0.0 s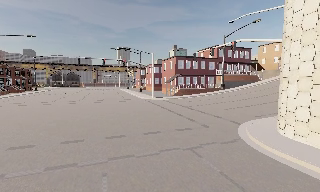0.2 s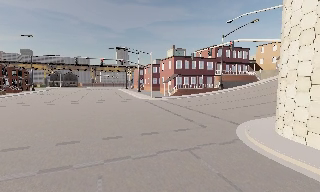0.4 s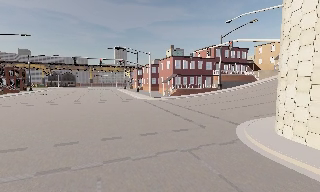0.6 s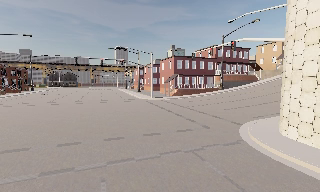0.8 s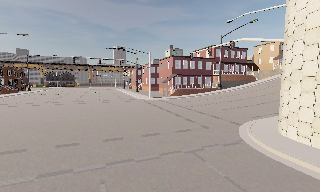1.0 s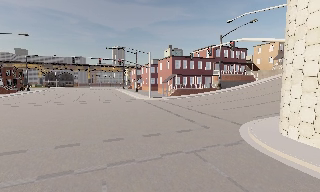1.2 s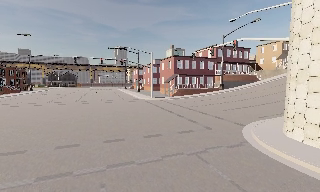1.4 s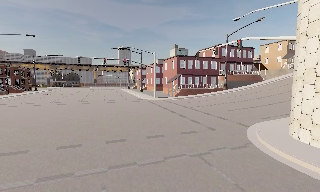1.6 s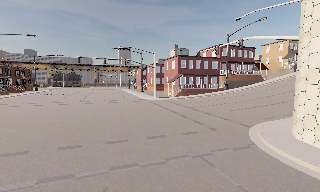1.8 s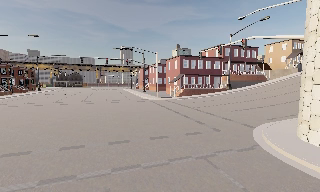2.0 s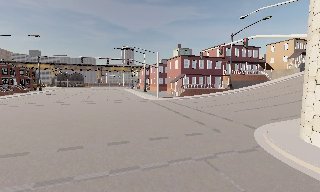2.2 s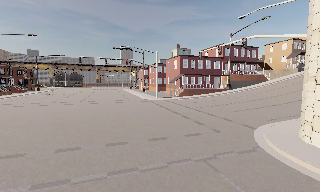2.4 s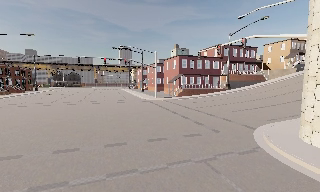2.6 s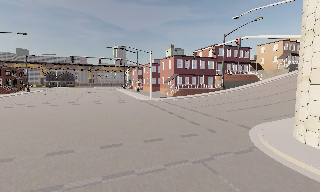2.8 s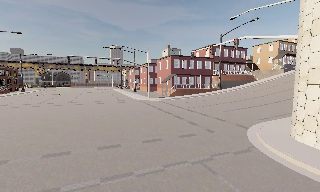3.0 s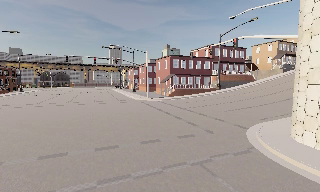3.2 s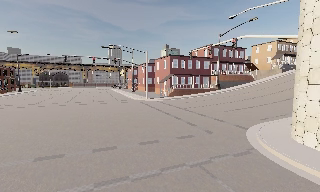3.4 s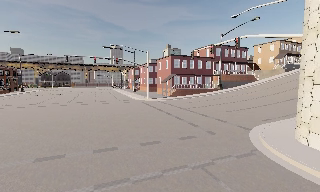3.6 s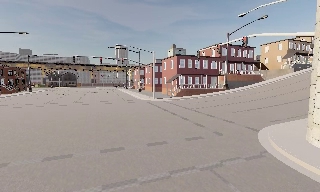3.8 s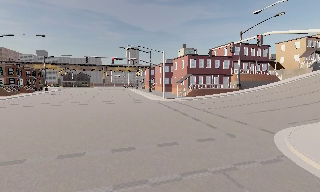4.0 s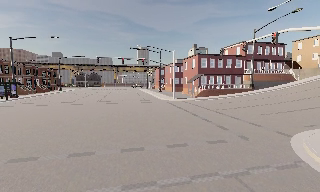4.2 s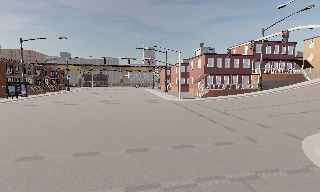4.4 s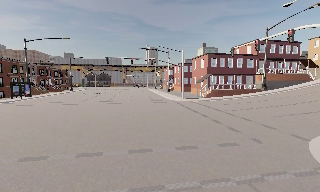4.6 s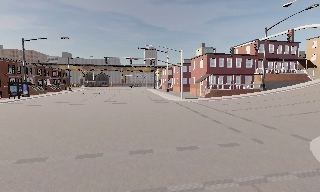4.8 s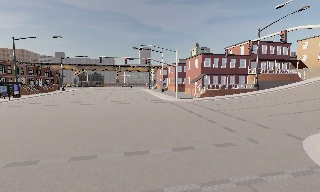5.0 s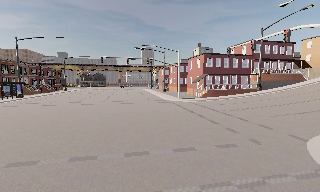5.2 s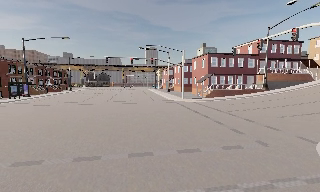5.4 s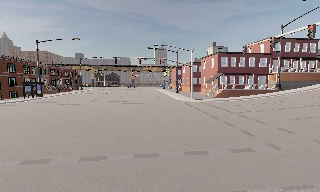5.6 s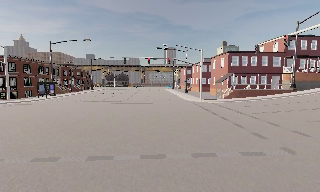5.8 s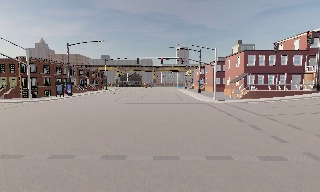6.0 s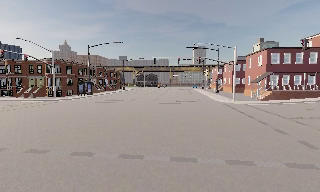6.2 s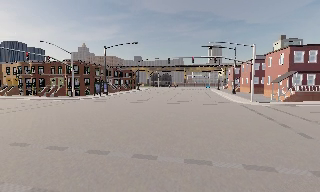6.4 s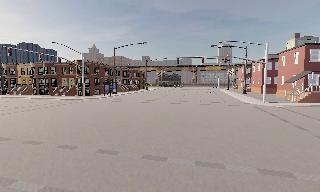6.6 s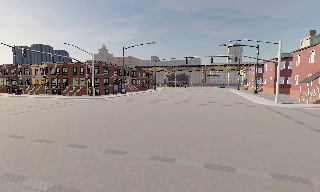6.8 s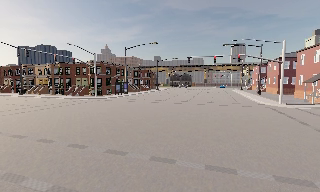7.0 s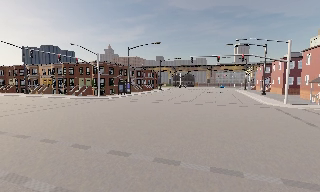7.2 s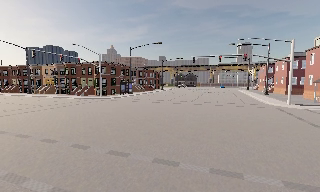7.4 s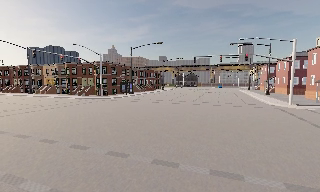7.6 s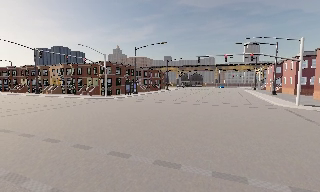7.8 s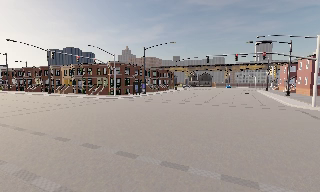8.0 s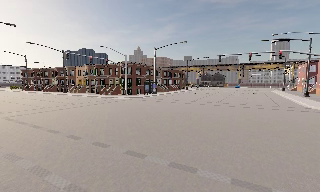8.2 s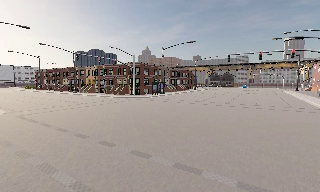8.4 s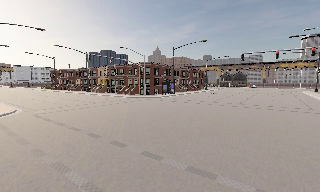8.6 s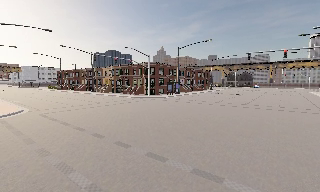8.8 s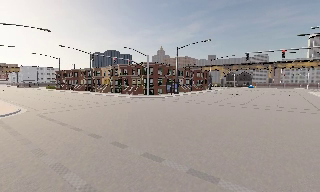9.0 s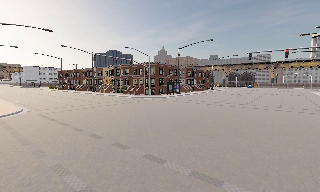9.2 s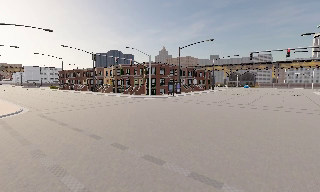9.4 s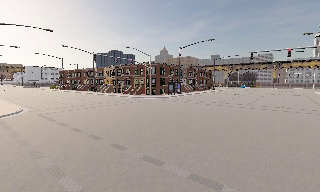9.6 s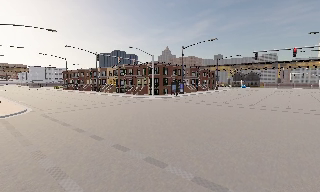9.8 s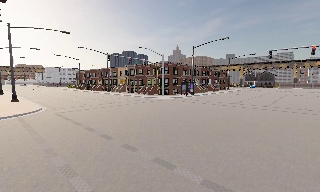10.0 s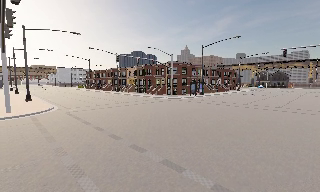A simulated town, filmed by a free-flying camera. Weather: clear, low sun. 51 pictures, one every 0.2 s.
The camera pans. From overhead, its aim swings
counterclockwise.
The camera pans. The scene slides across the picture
to the right.
0.0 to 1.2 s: The camera shifts only a little, or ends up much as it began.
1.2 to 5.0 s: The camera travels forward, about 1.5 m, so what stands in front looms larger.
5.0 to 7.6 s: The camera pans to its left, which is counterclockwise from overhead, by about 35 degrees. It travels forward, about 1 m.
7.6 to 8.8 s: The camera swings to its left by about 15 degrees, and the scene slides to the right.
8.8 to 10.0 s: The camera travels forward, about 0.5 m, so what stands in front looms larger.
The film runs forward here.
